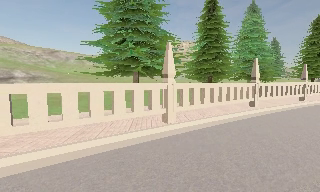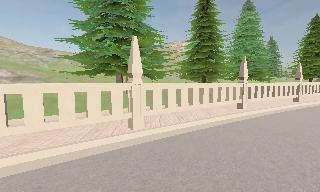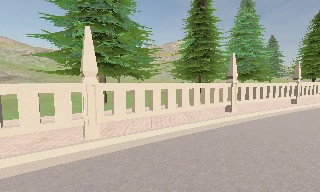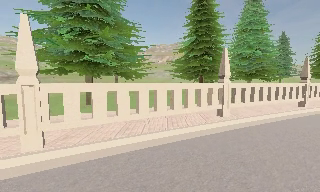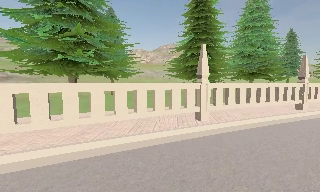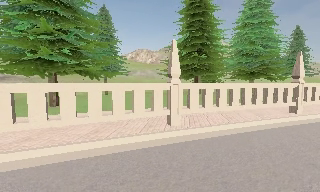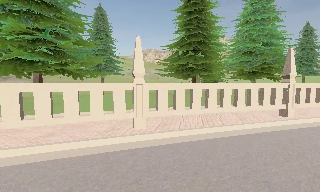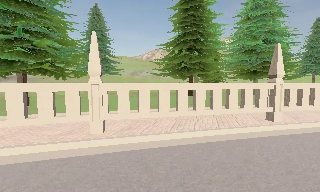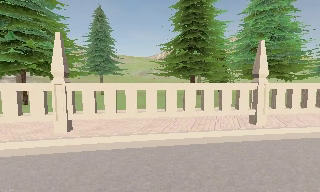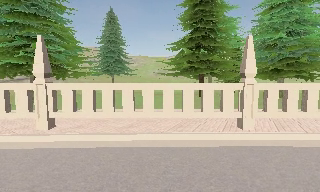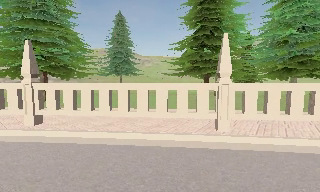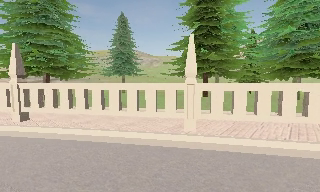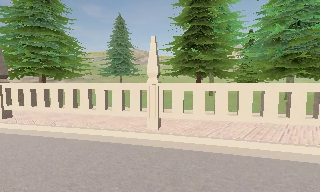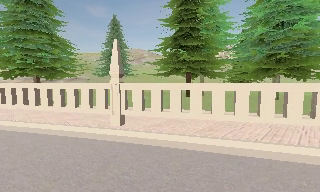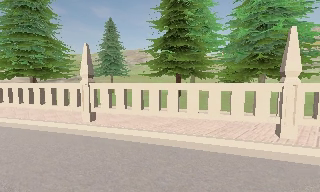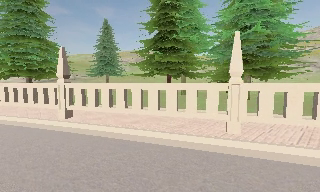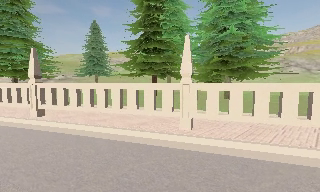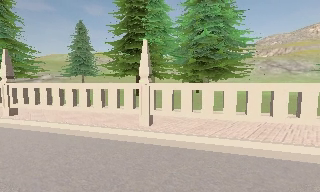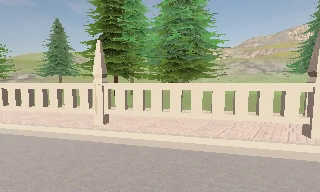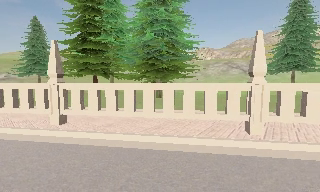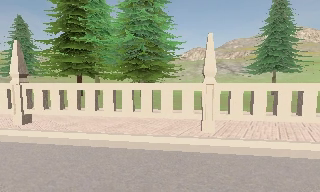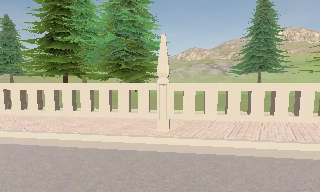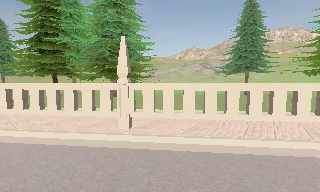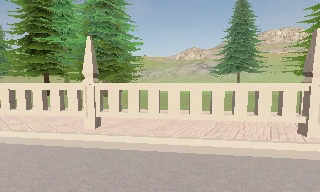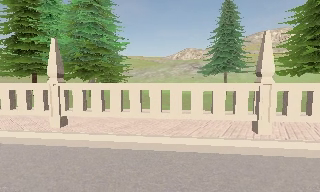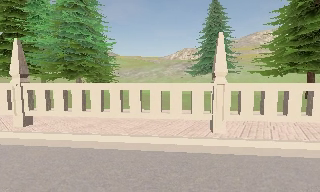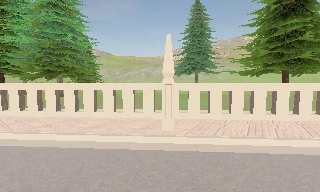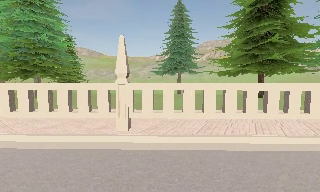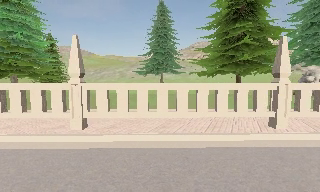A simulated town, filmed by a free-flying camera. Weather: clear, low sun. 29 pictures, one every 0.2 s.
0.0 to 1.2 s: The camera pans to its left, which is counterclockwise from overhead, by about 10 degrees. It travels to its right and forward, about 8 m, so close, fixed things drift to the left.
1.2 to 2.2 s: The camera pans to its left, which is counterclockwise from overhead, by about 25 degrees. It travels to its right, about 7 m.
2.2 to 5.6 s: The camera pans to its right, which is clockwise from overhead, by about 15 degrees. It travels to its right, about 20 m, so close, fixed things drift to the left.
The film runs backward here.
